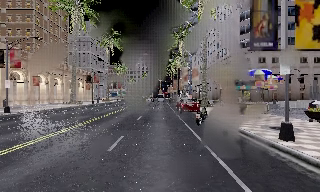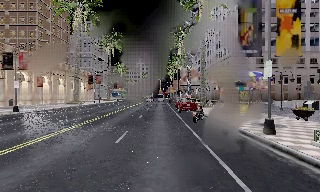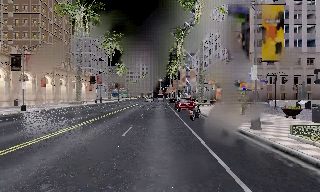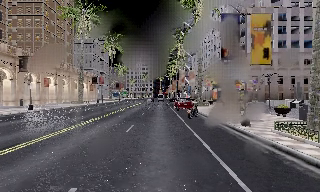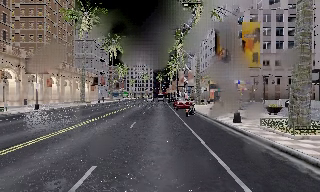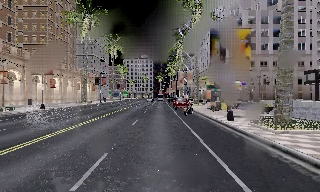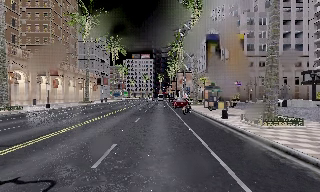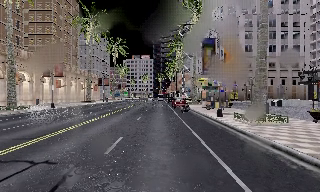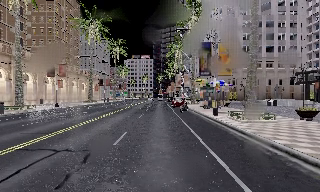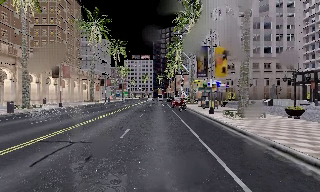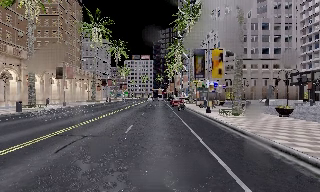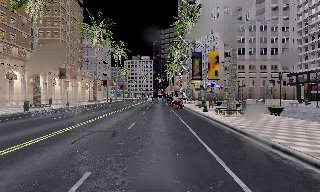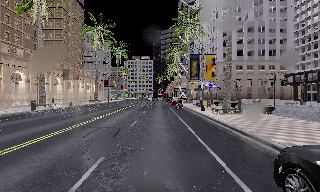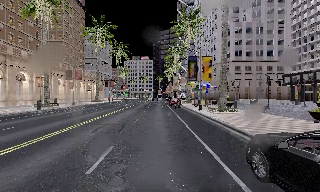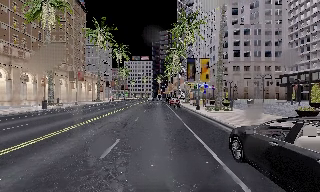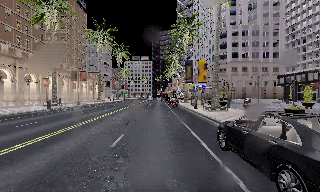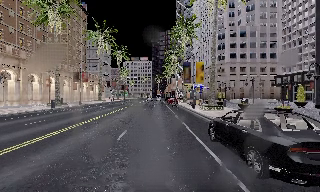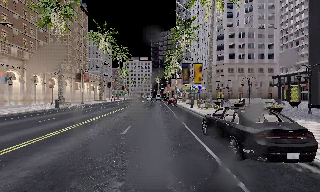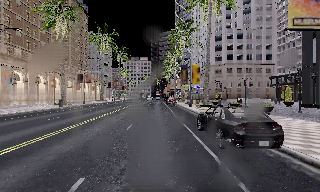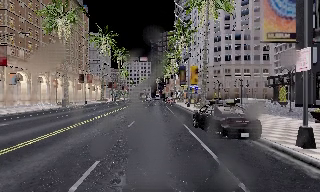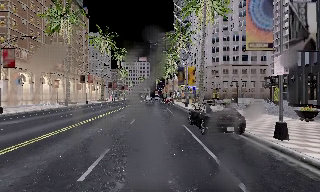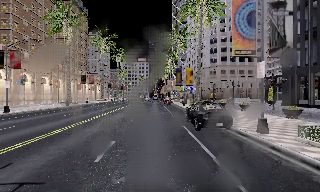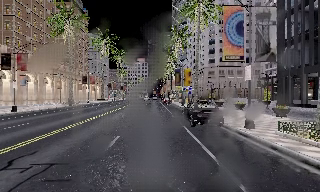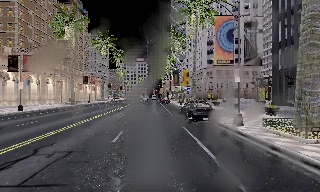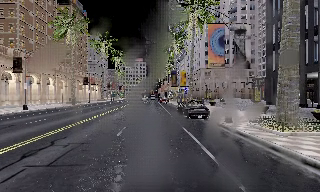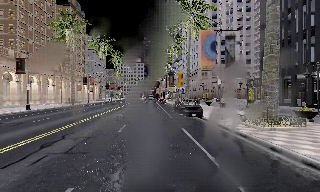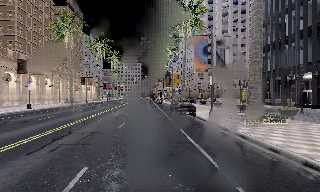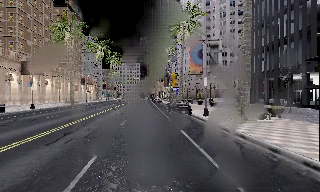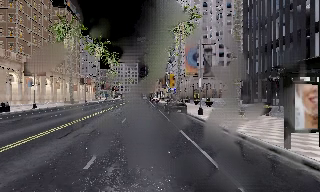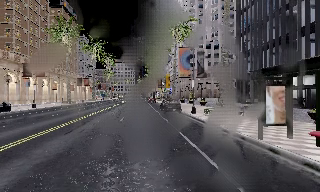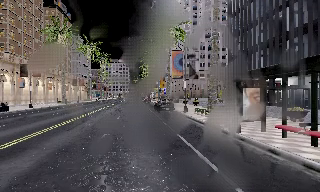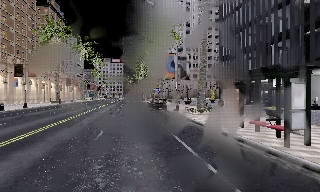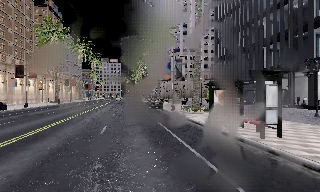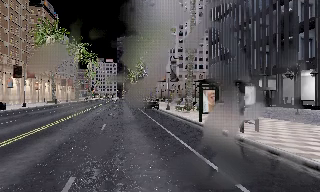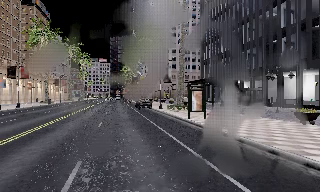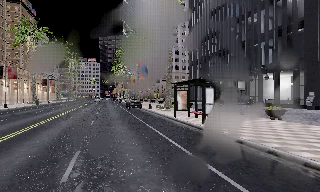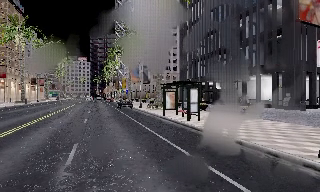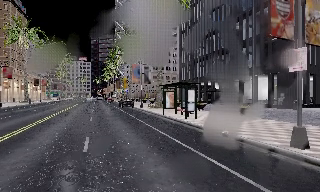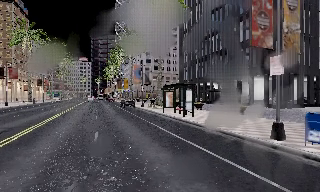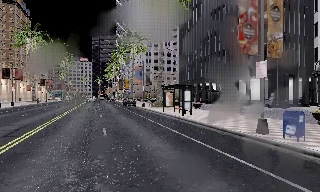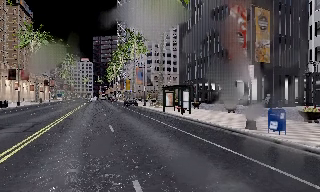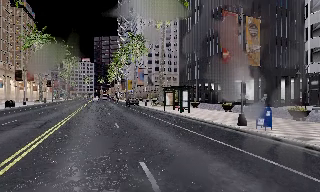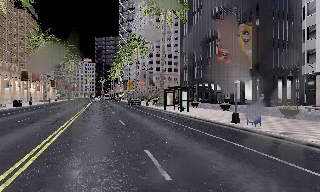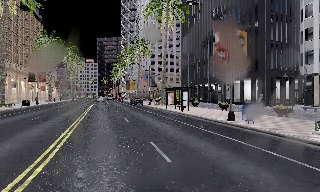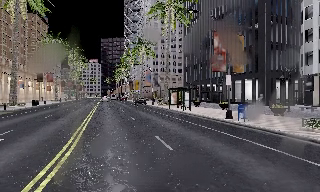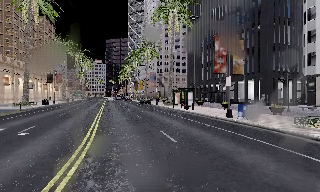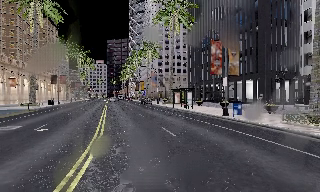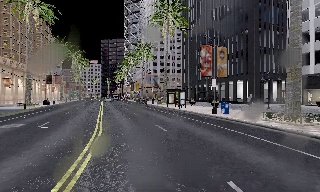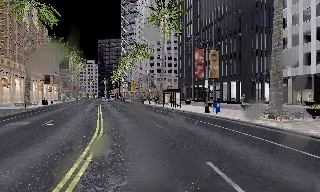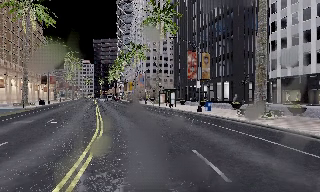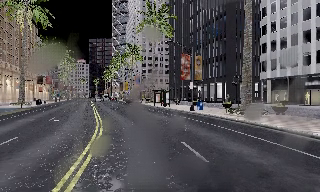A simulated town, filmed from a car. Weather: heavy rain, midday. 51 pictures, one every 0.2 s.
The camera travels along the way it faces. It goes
backward.
0.0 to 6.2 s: The scene slides to the left, as the camera pans about 10 degrees to its right. It travels backward, about 30 m, so what stands in front gets smaller.
6.2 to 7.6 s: The camera pans to its right, which is clockwise from overhead, by about 10 degrees. It travels backward, about 7 m, so what stands in front gets smaller.
7.6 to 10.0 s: The camera travels backward, about 12 m, so what stands in front gets smaller.
The film runs backward here.
